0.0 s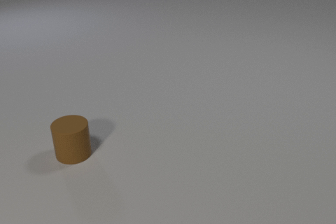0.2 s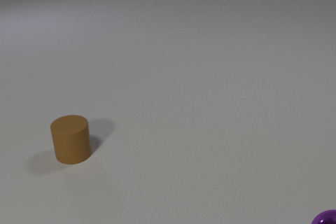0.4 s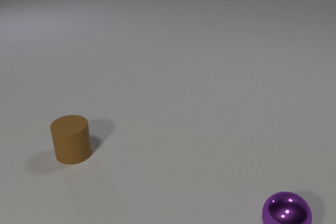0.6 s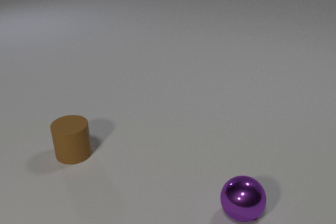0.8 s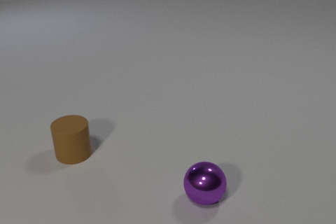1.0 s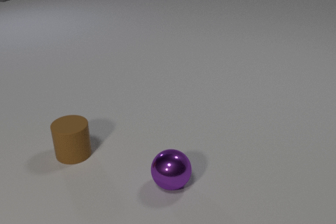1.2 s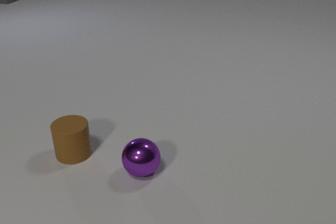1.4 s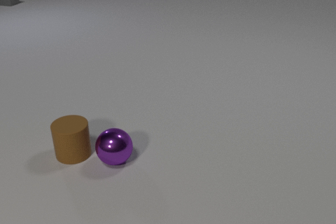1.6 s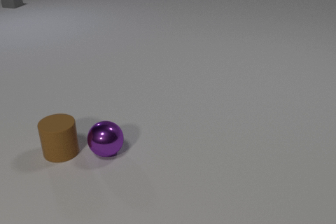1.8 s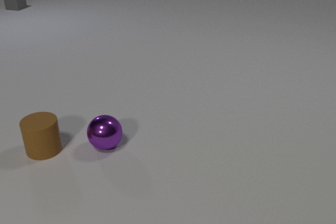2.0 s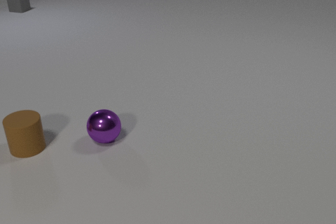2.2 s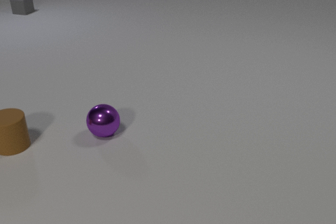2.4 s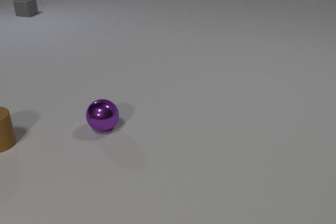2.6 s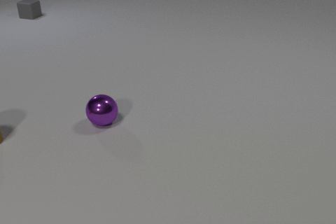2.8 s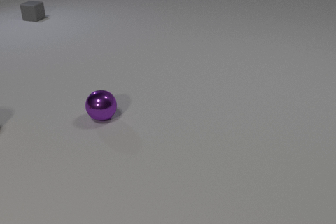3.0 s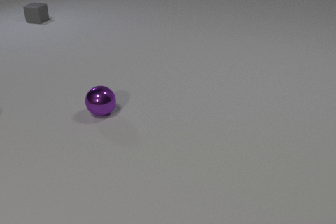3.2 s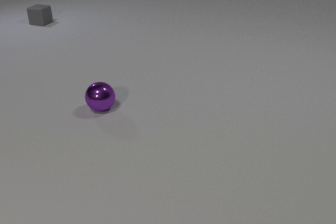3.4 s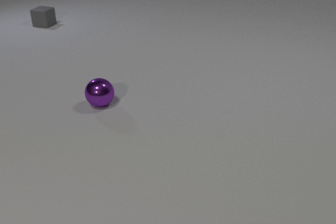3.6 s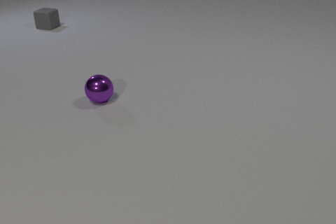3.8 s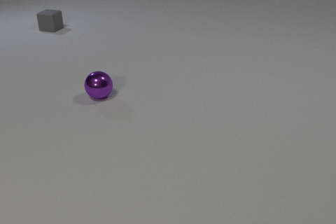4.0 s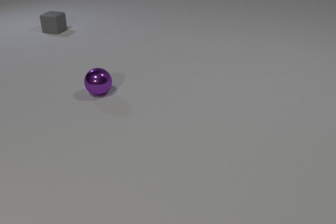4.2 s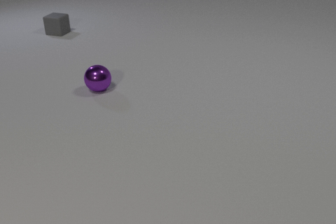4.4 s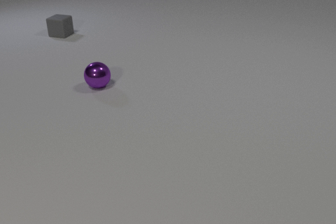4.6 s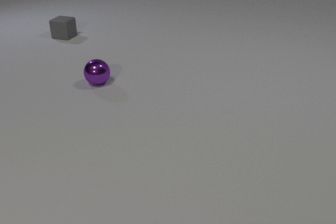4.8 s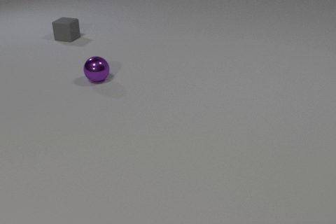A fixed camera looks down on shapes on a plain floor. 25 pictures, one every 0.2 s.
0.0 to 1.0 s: The purple metal sphere comes in at the bottom edge, rolls to the left. The gray rubber cube comes in at the top edge, slides toward the camera.
1.0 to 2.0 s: The purple metal sphere rolls away from the camera and to the left. The brown rubber cylinder slides to the left and away from the camera. The gray rubber cube slides toward the camera. The purple metal sphere and the brown rubber cylinder collide.
2.0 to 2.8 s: The purple metal sphere rolls away from the camera. The brown rubber cylinder slides to the left and away from the camera, leaves at the left edge. The gray rubber cube slides toward the camera.
2.8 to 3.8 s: The purple metal sphere rolls away from the camera. The gray rubber cube slides toward the camera.
3.8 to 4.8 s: The purple metal sphere rolls away from the camera. The gray rubber cube slides toward the camera and to the right.
What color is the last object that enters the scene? gray.
What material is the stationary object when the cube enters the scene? rubber.
Are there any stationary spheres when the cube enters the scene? no.
